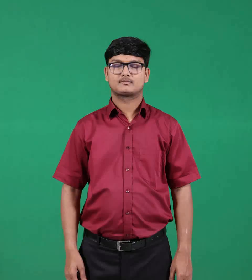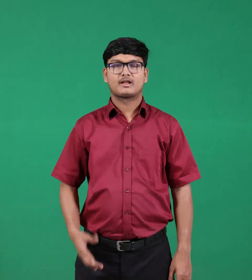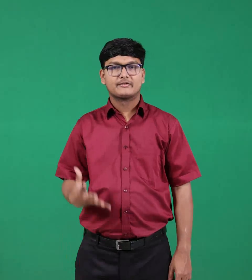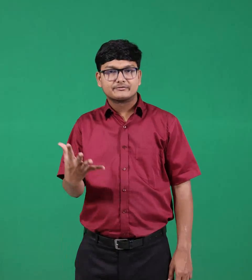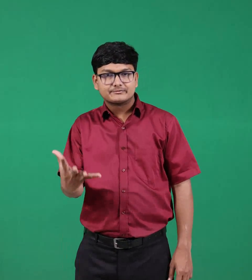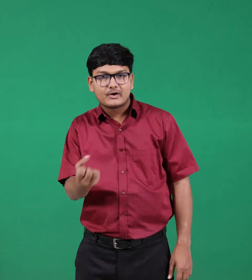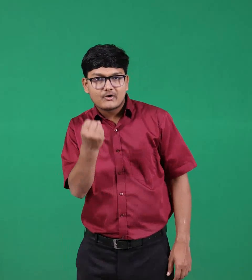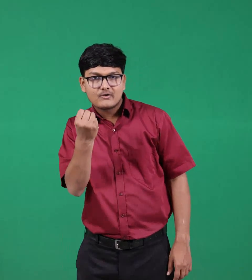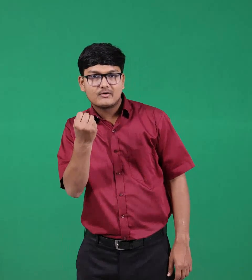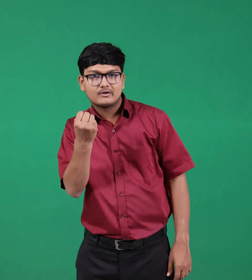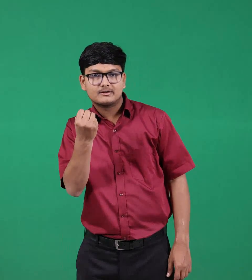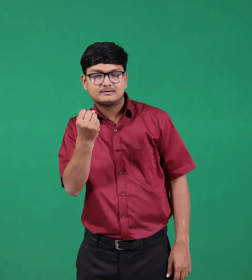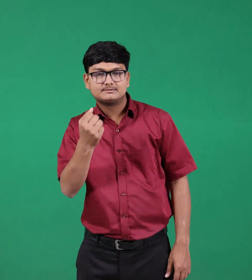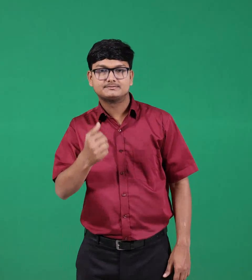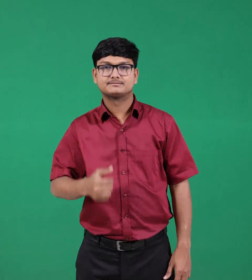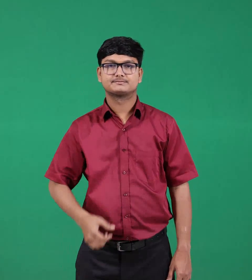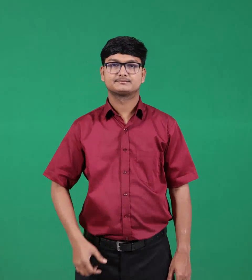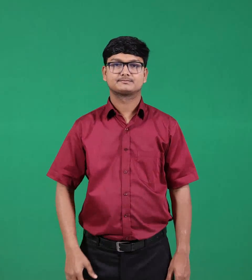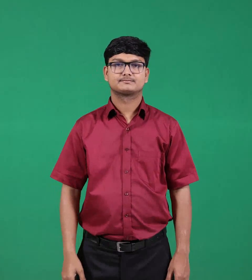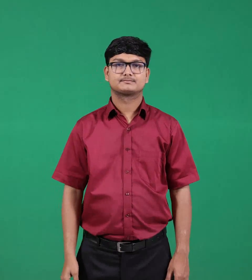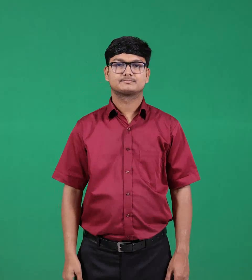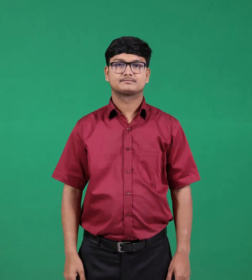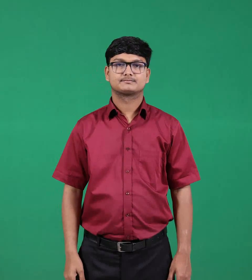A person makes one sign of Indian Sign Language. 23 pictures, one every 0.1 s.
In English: found
